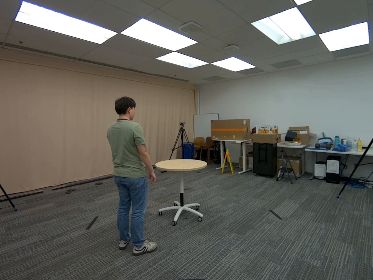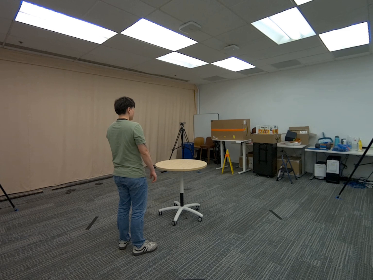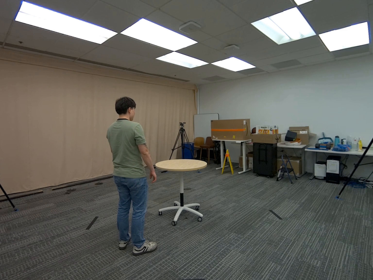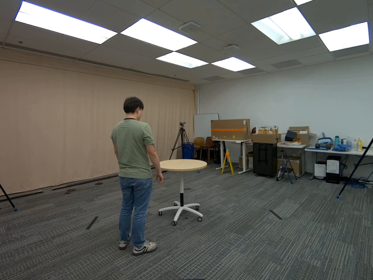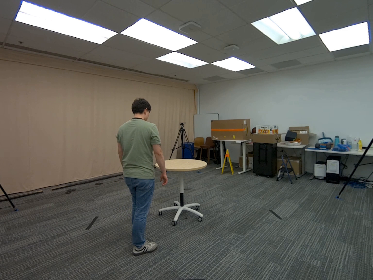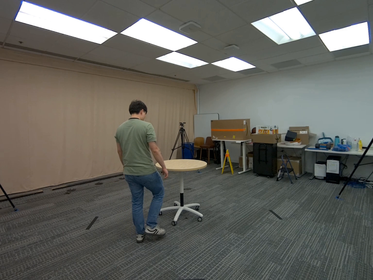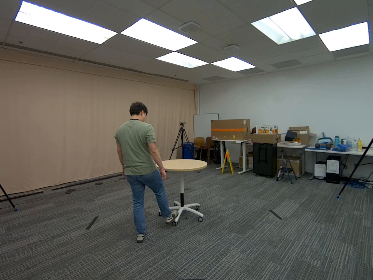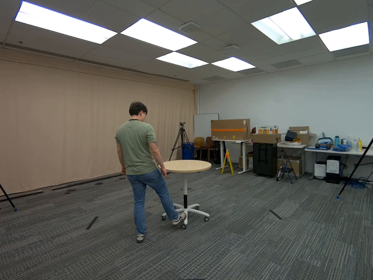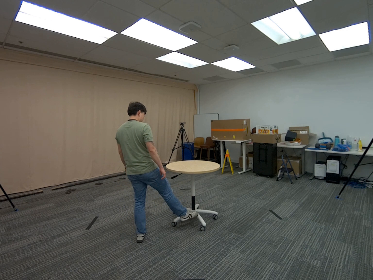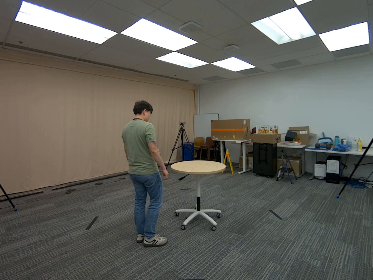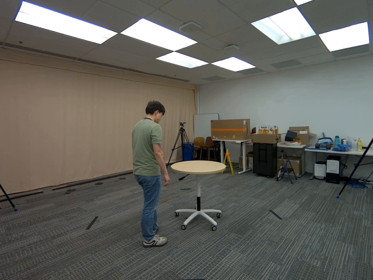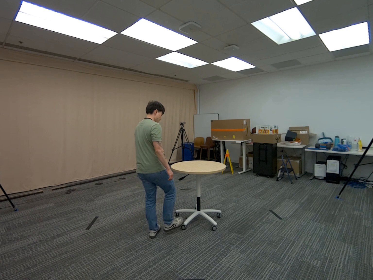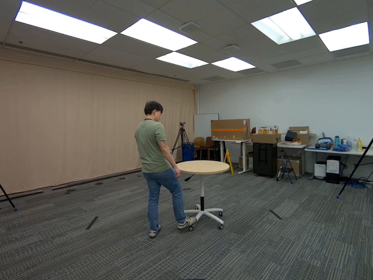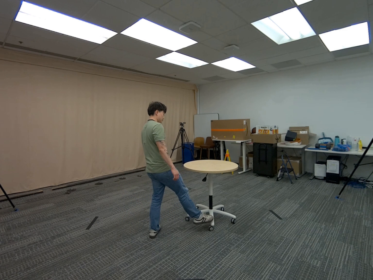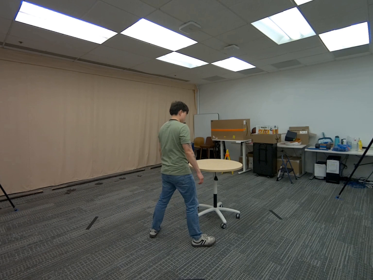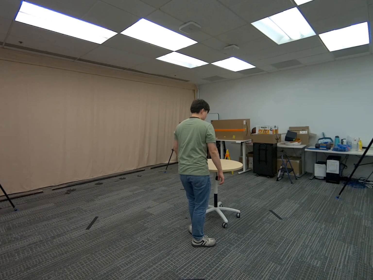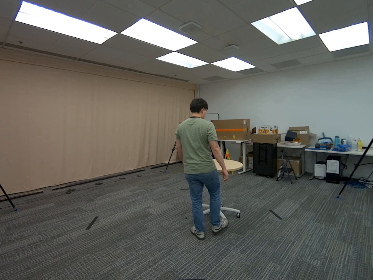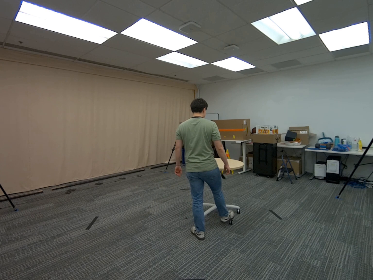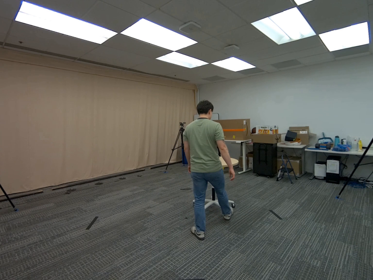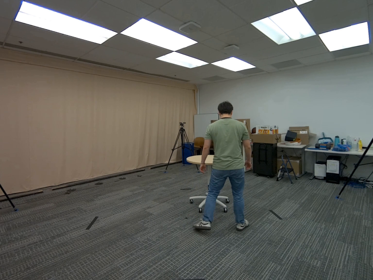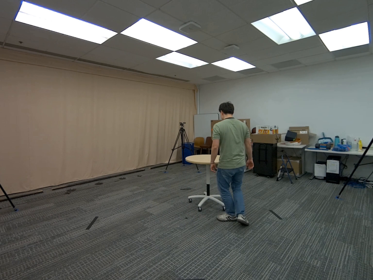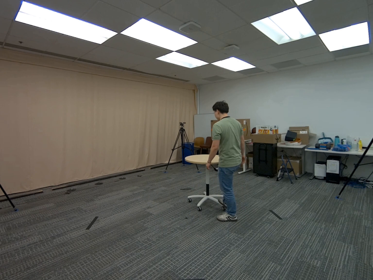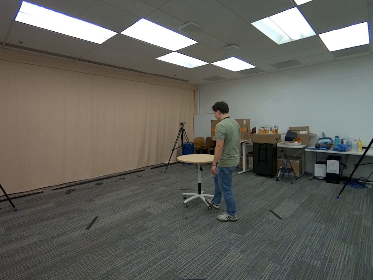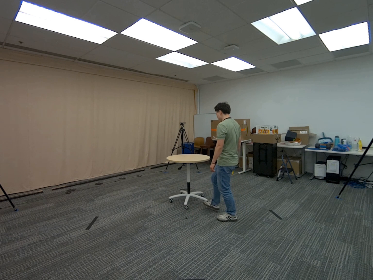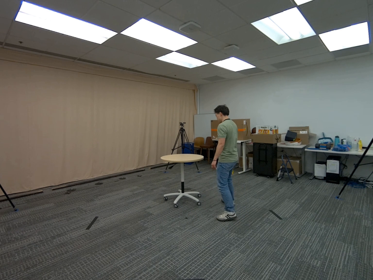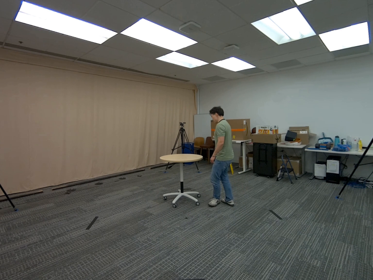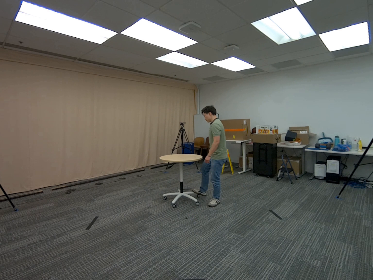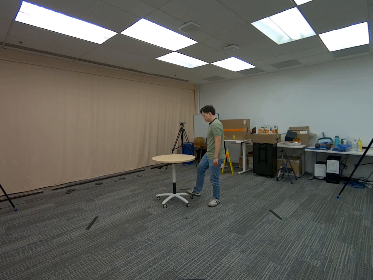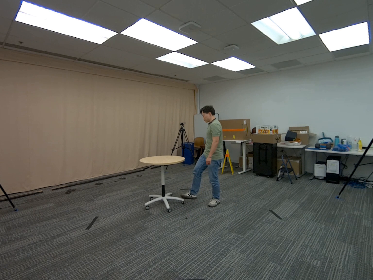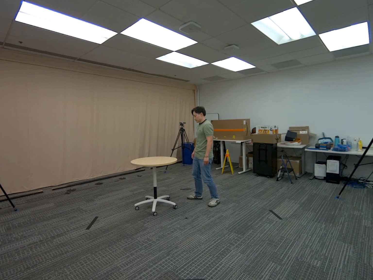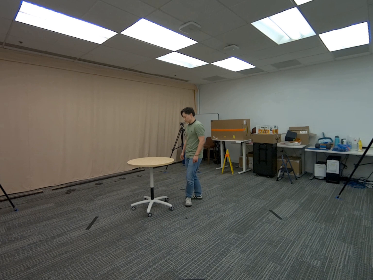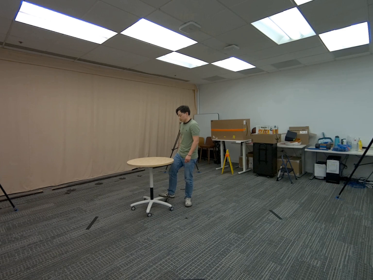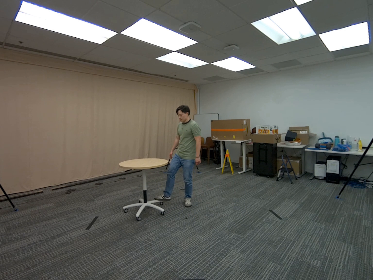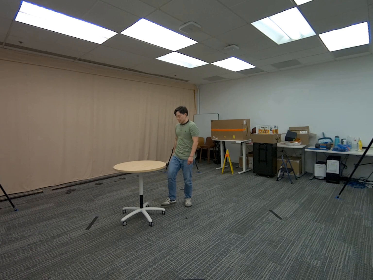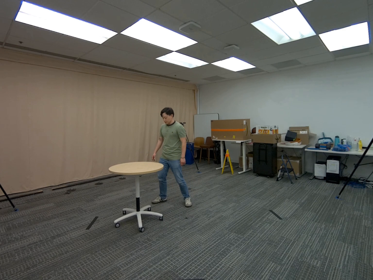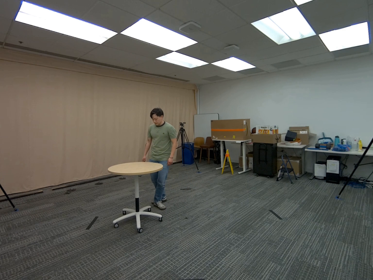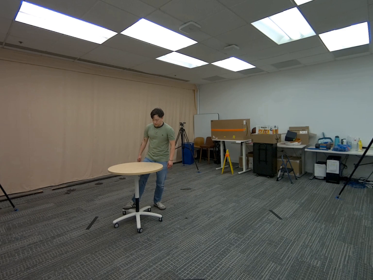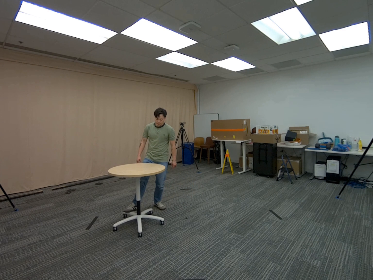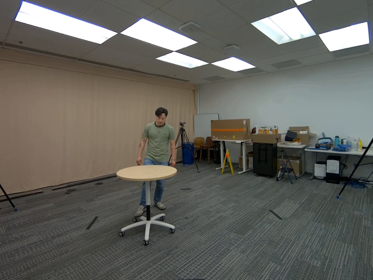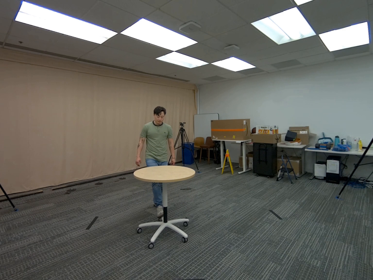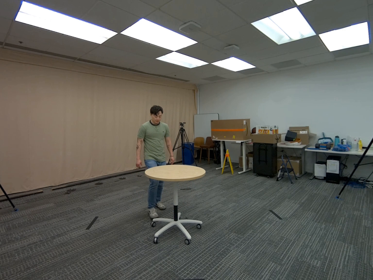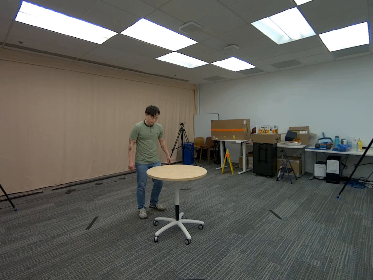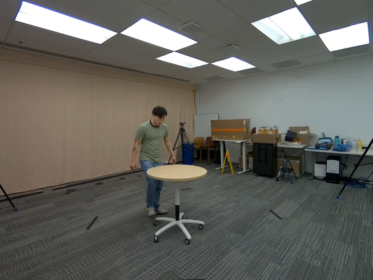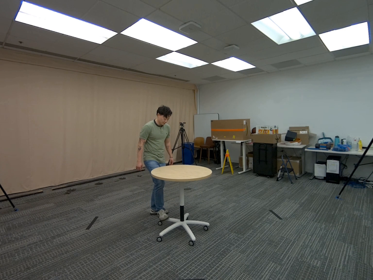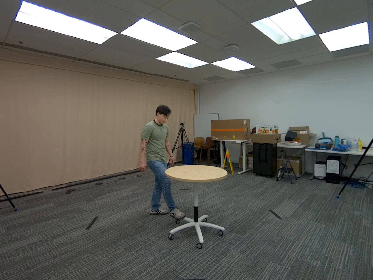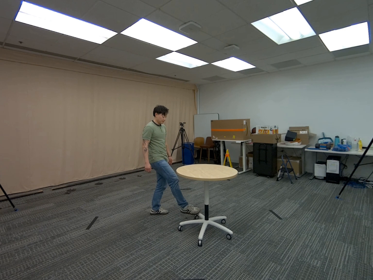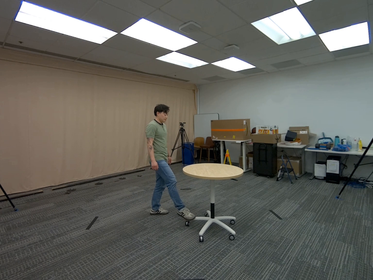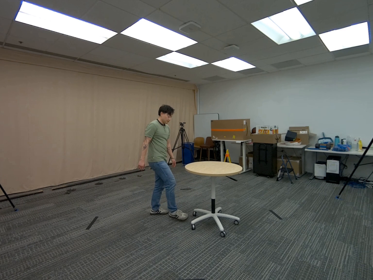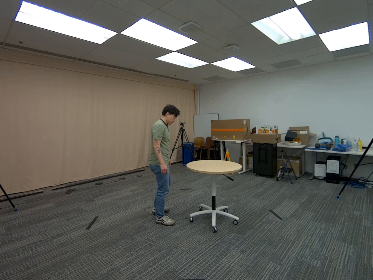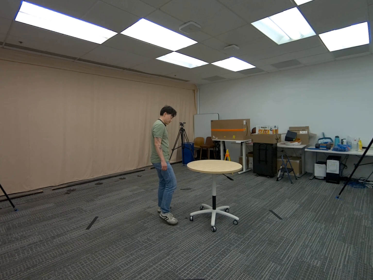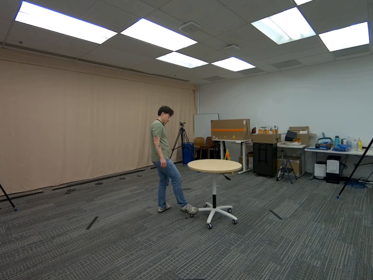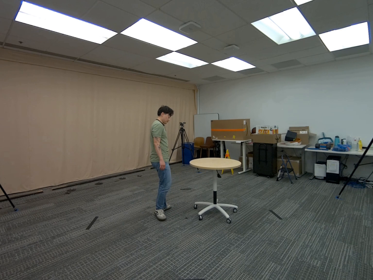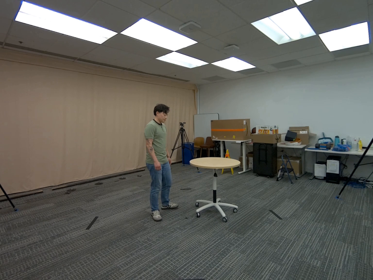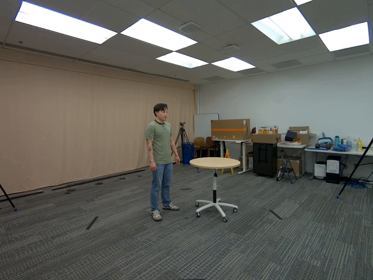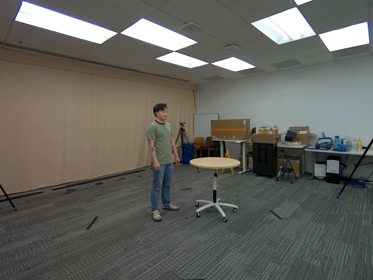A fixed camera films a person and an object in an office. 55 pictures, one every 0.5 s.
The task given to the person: Walk to the round table, use your right foot and move the table around the bounding area until end of the sequence.
